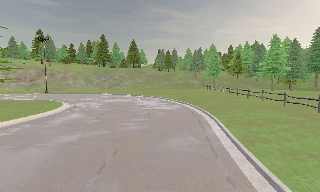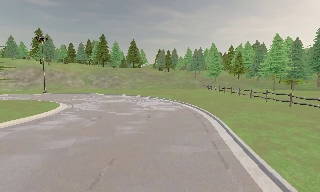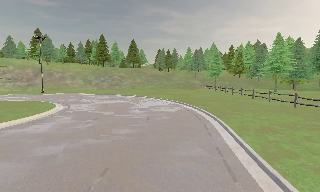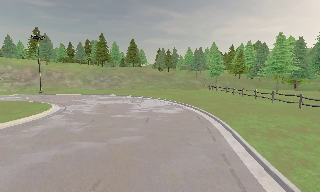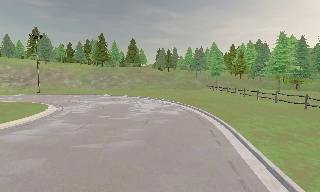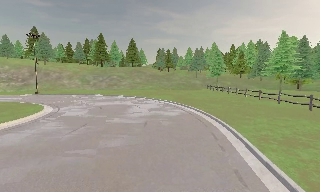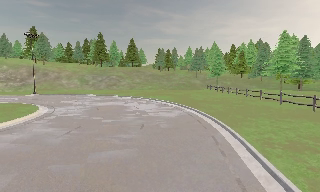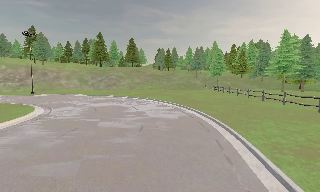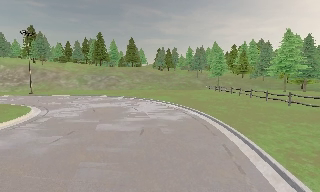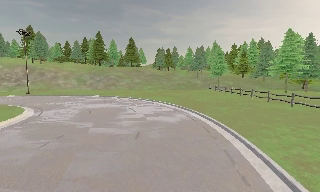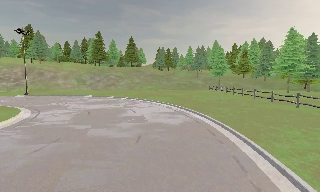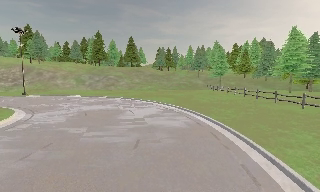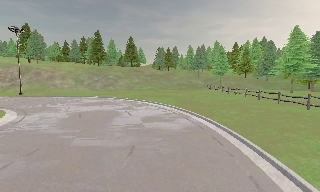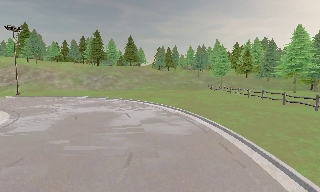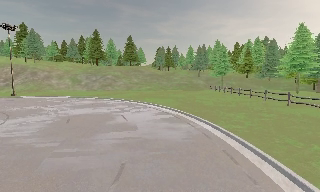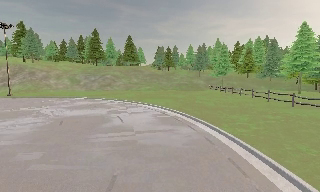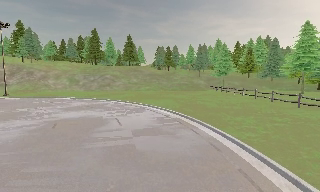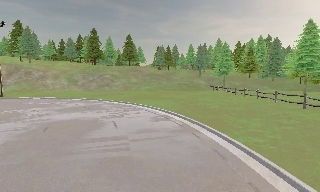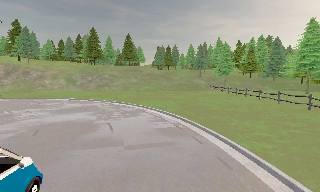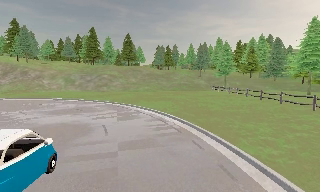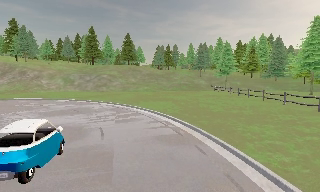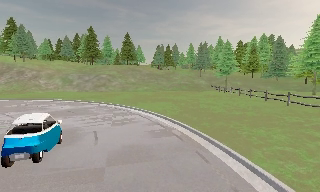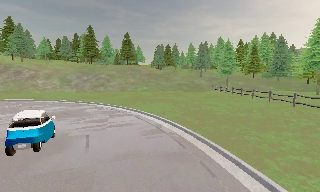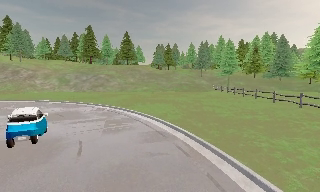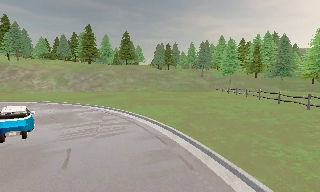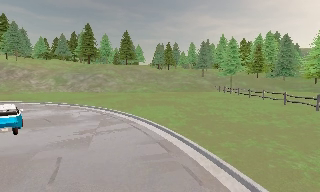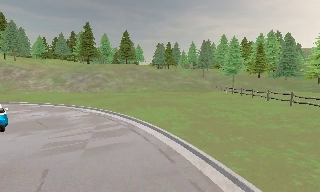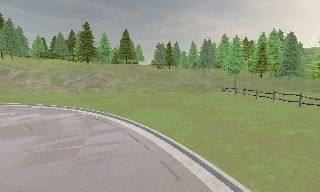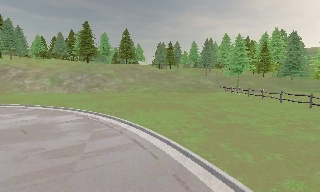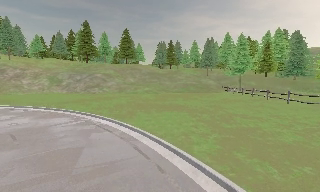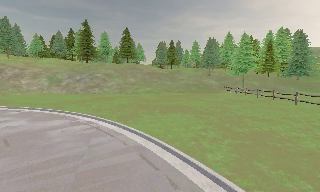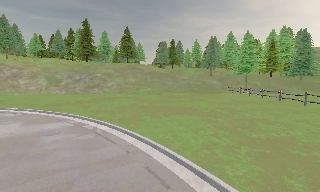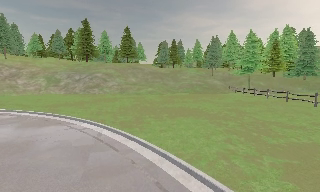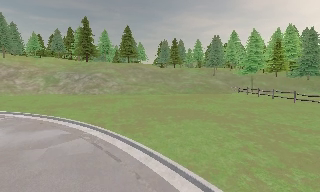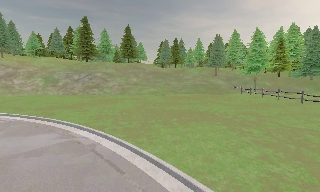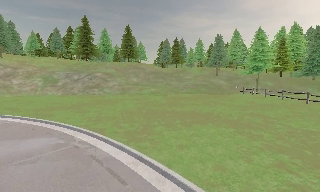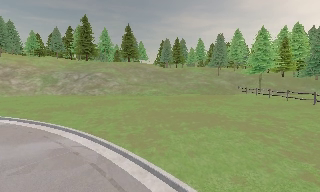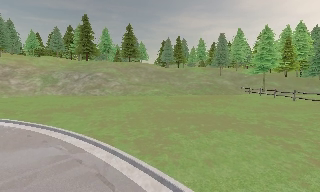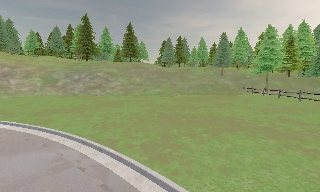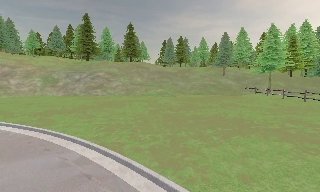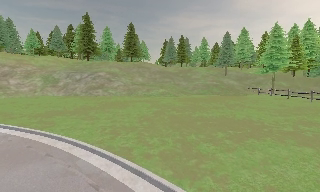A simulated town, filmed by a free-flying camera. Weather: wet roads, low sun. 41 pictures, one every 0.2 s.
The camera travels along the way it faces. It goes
forward.
0.0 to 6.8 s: The camera travels forward, about 20 m, so what stands in front looms larger.
6.8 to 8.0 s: The camera travels forward and to its left, about 3.5 m, so what stands in front looms larger.
The film runs forward here.
